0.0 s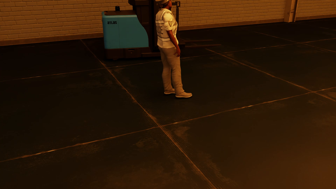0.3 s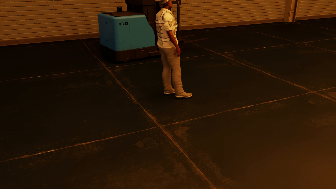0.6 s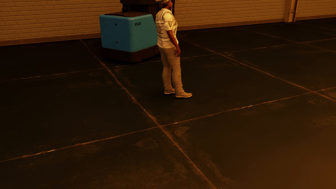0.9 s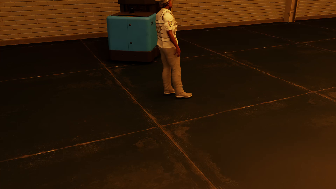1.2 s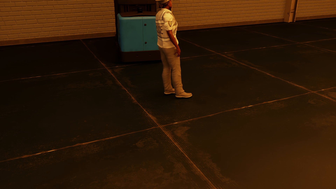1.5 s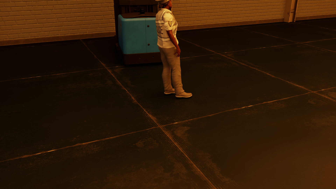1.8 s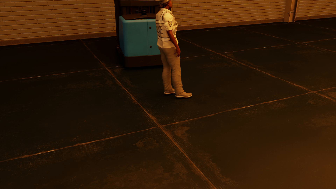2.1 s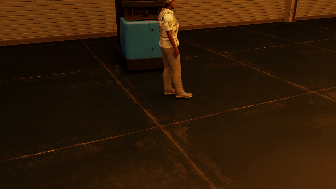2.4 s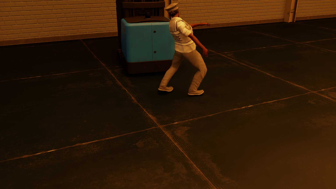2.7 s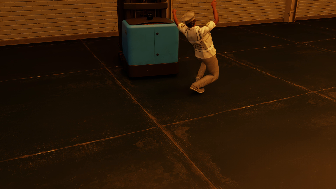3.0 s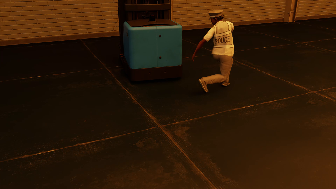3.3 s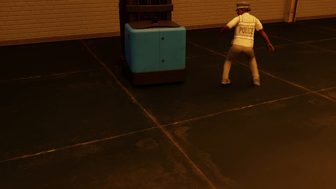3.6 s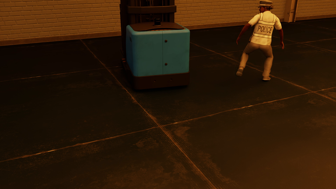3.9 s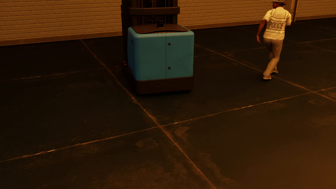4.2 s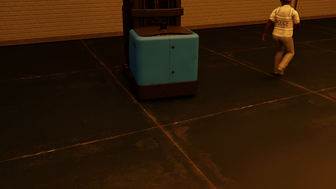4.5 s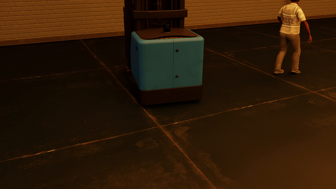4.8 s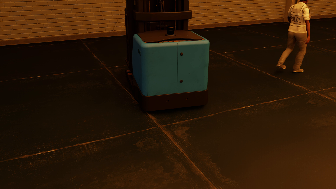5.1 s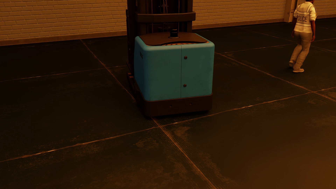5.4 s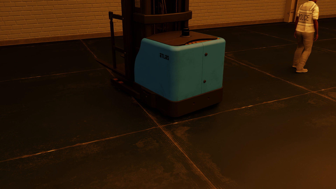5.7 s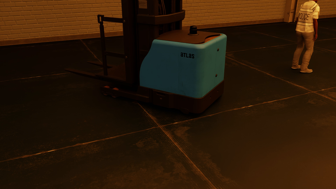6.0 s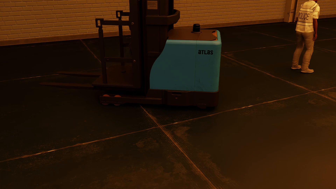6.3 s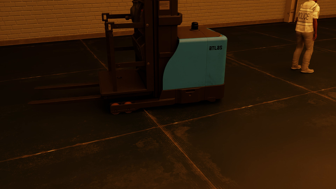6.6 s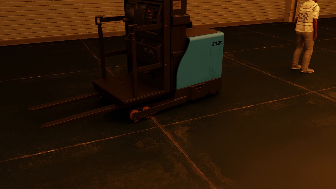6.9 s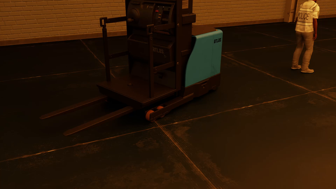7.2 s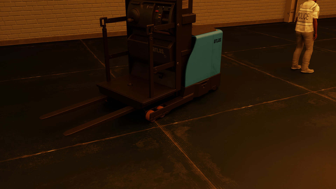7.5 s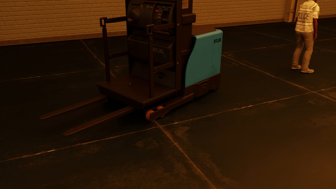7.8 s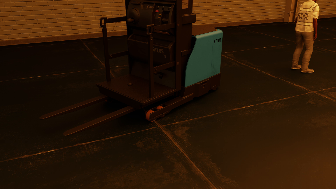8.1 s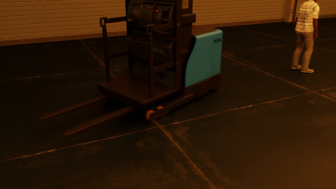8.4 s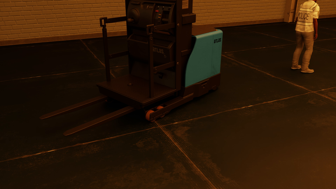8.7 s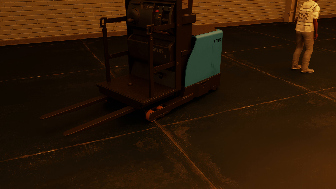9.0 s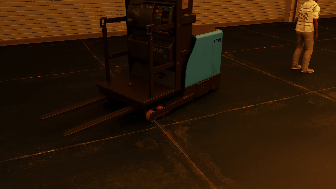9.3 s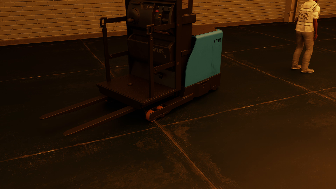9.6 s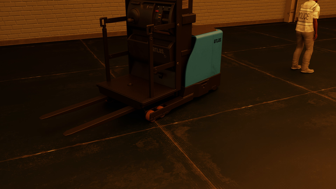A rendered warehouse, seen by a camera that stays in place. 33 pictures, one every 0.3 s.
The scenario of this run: Near miss between a forklift and a person.
